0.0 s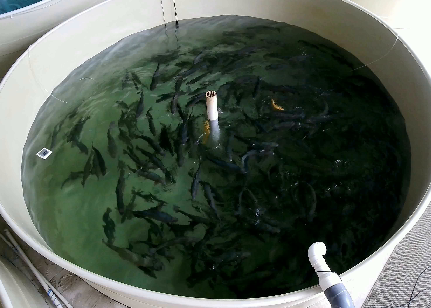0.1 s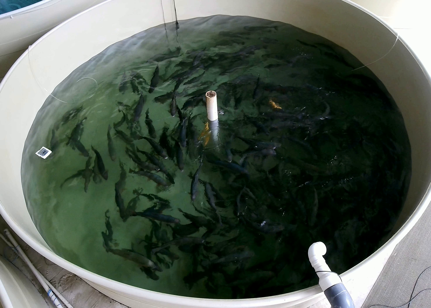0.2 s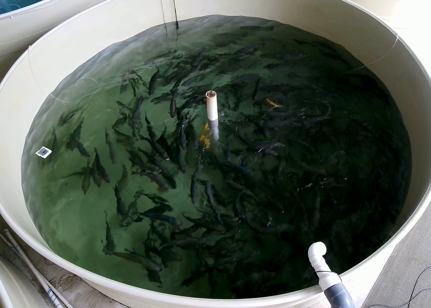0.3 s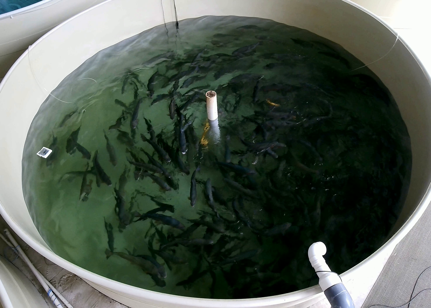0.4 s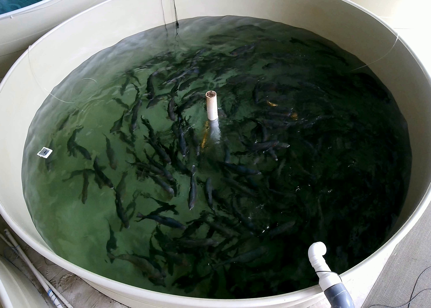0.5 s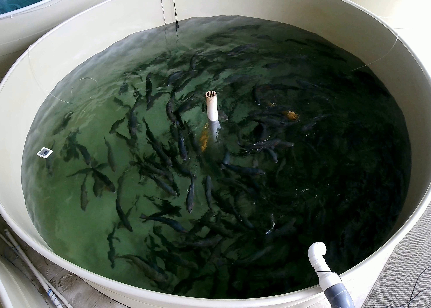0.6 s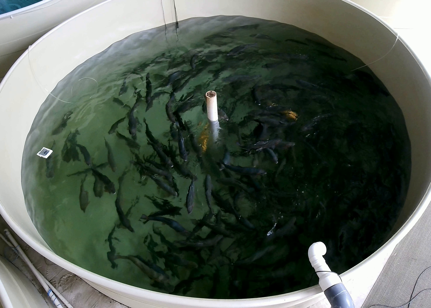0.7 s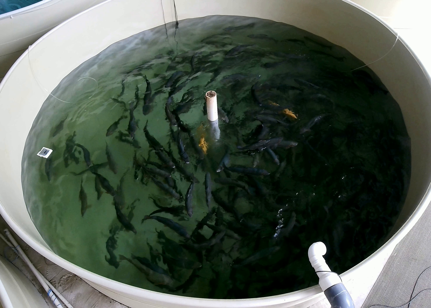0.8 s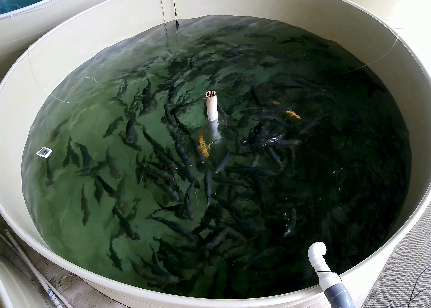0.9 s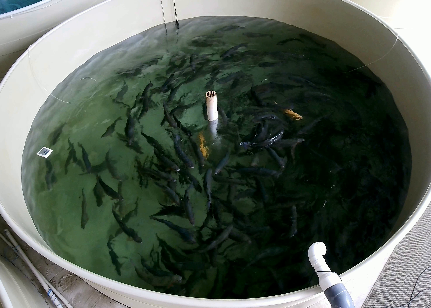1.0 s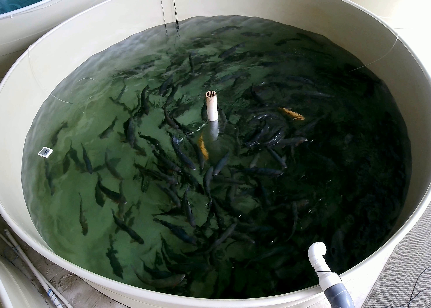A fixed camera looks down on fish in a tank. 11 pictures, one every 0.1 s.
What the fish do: Foraging.
